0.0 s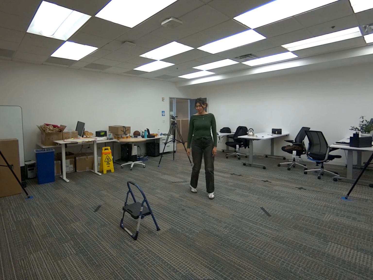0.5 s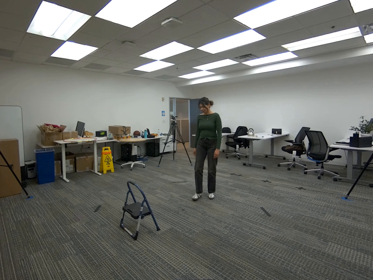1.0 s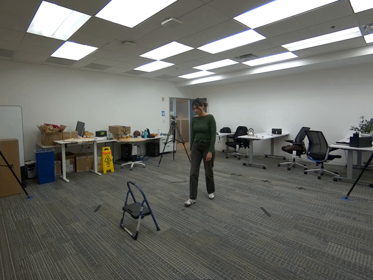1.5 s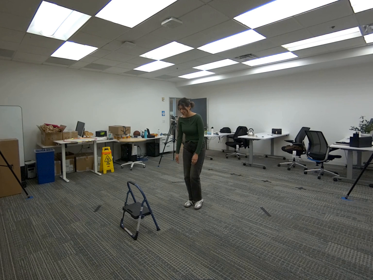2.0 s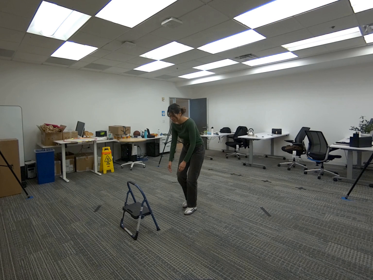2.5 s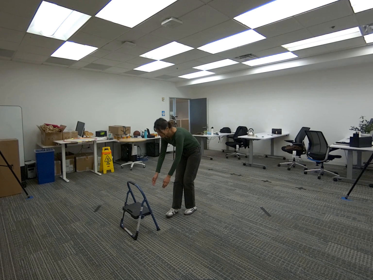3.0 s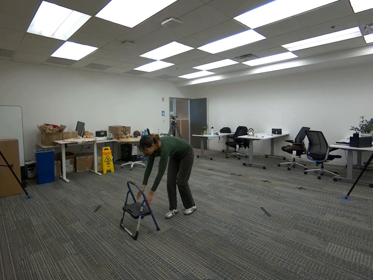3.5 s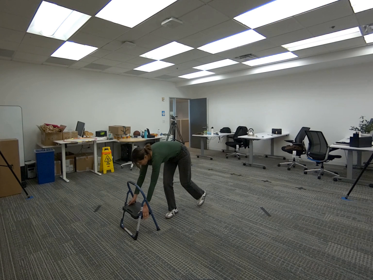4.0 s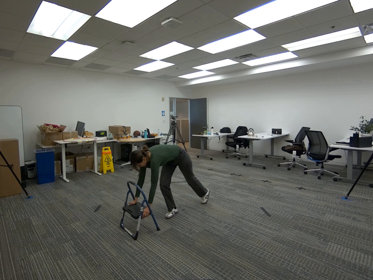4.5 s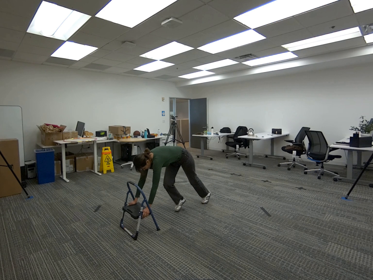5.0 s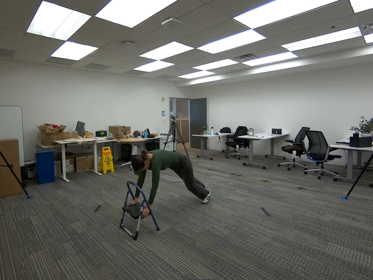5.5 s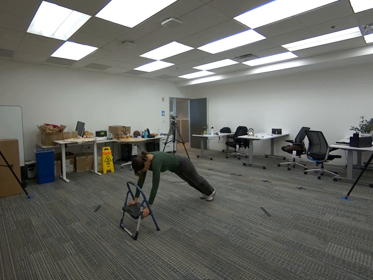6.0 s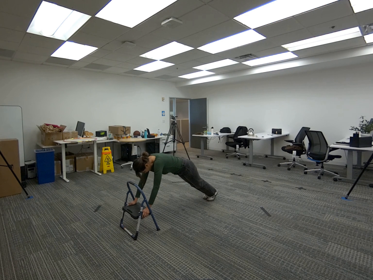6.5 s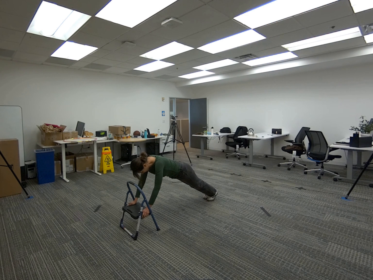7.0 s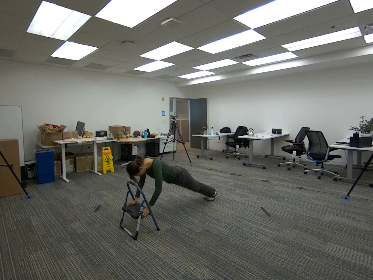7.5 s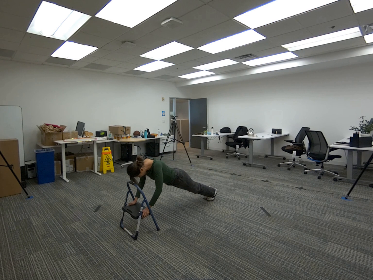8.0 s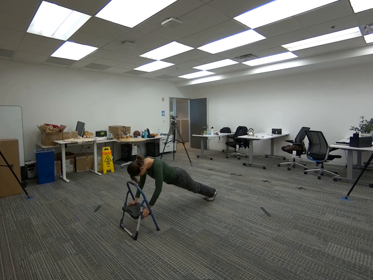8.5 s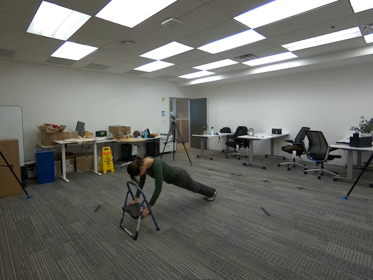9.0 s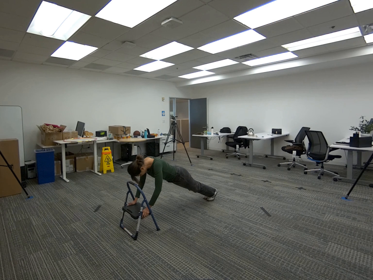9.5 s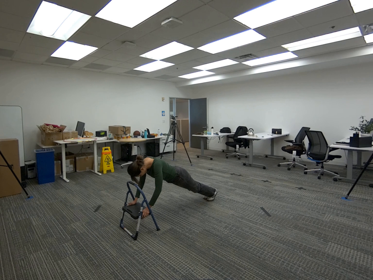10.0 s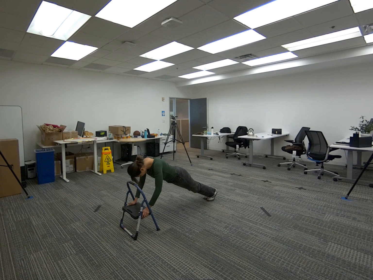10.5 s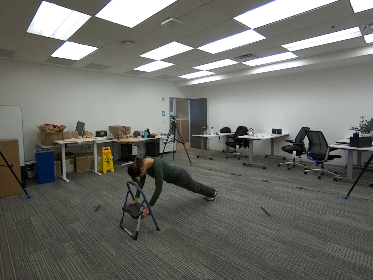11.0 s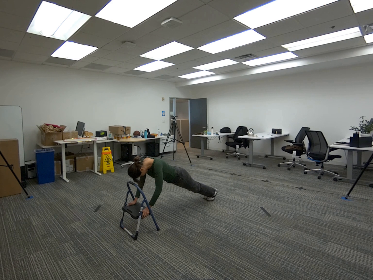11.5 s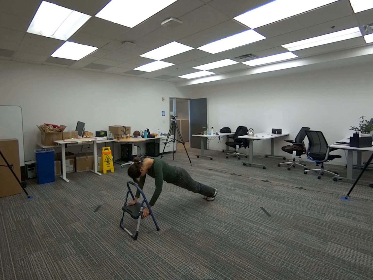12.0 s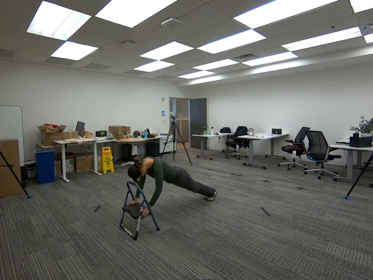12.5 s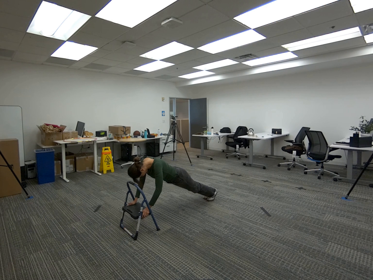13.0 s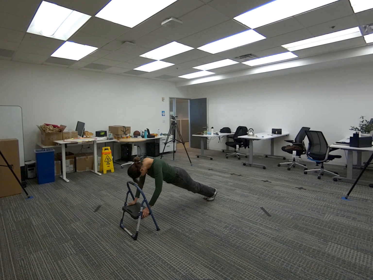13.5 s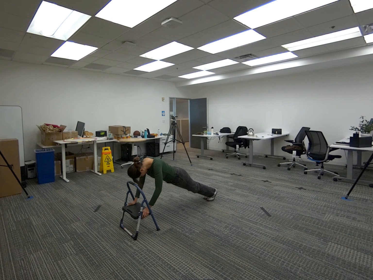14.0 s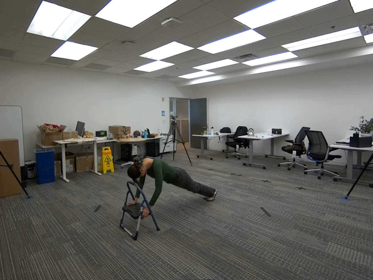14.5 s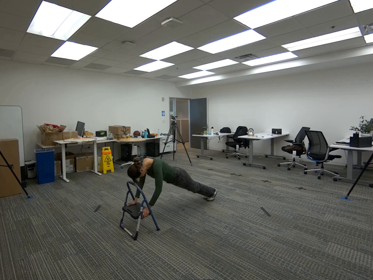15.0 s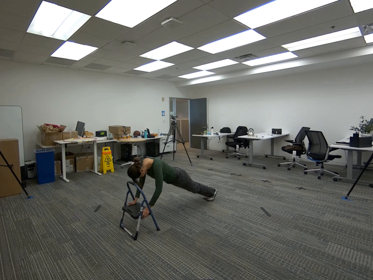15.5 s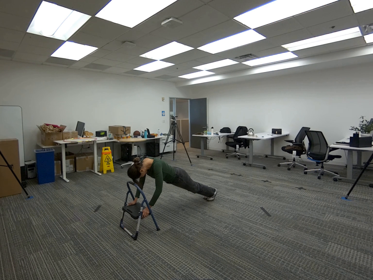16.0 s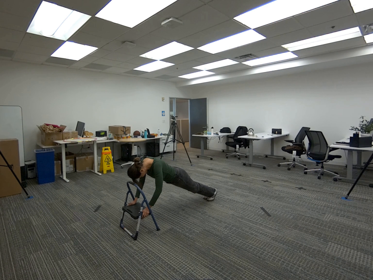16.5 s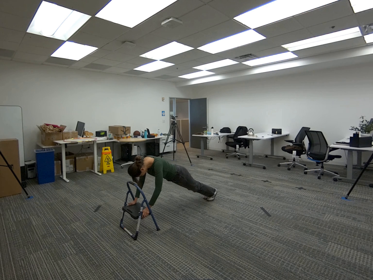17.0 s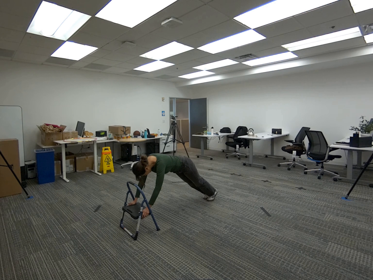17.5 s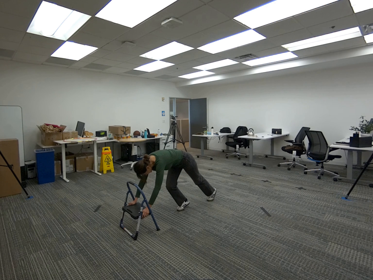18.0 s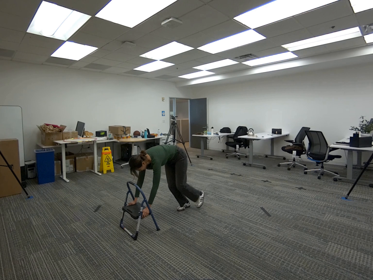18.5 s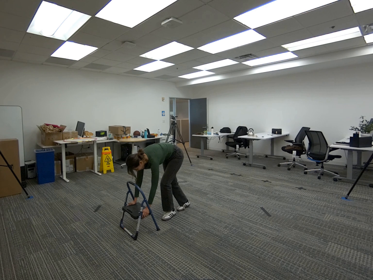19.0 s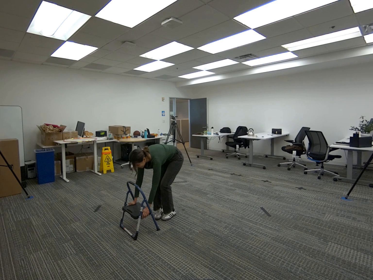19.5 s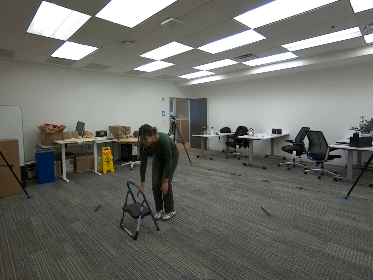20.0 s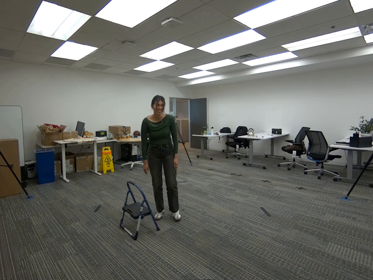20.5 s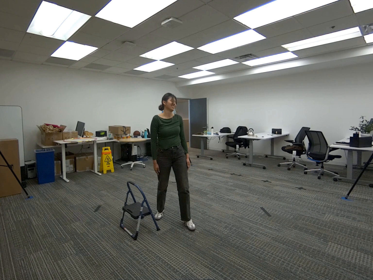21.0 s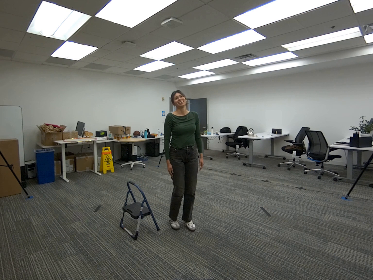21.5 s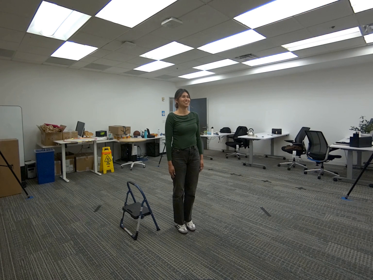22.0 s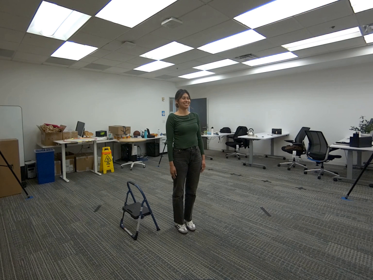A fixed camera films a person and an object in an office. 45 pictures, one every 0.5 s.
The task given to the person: Walk over to the step ladder and hold onto the step ladder as you proceed to do a plank. Hold the plank for ~10 sec.
